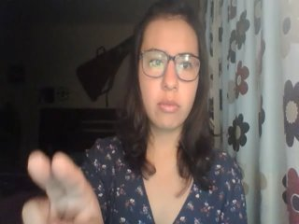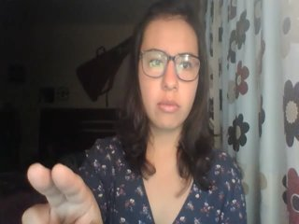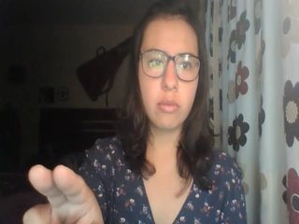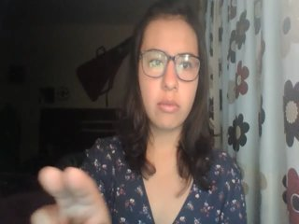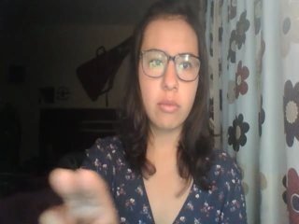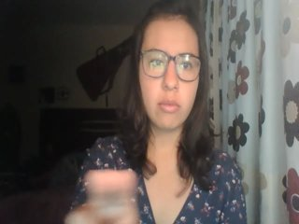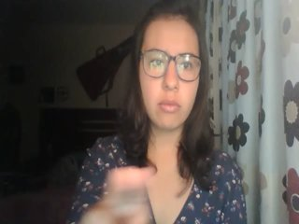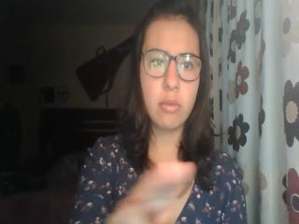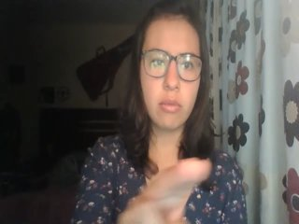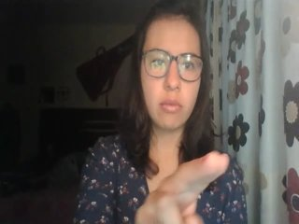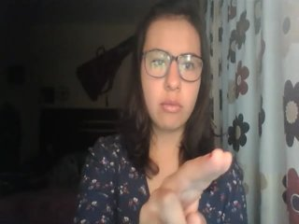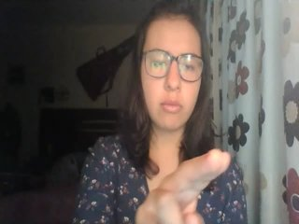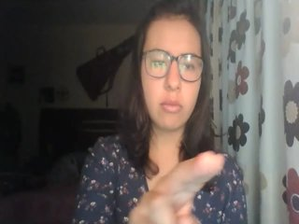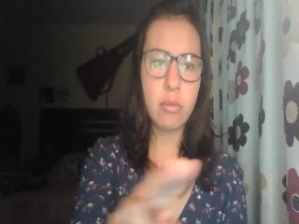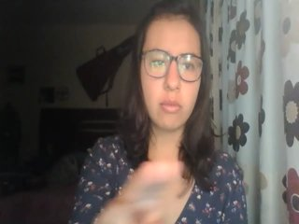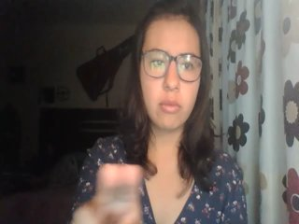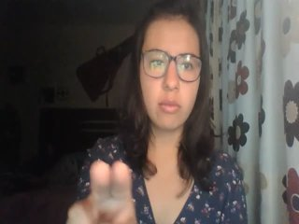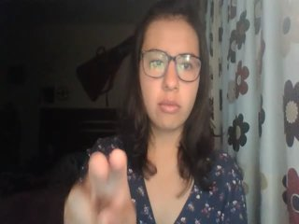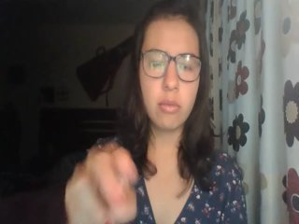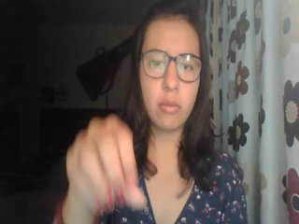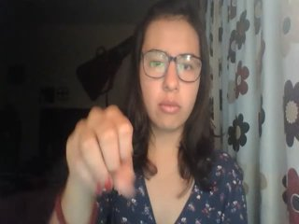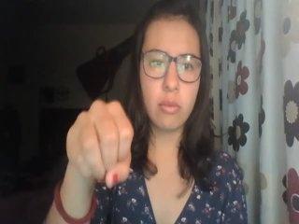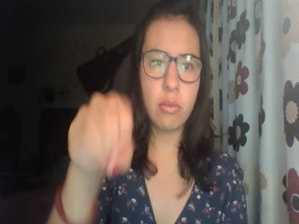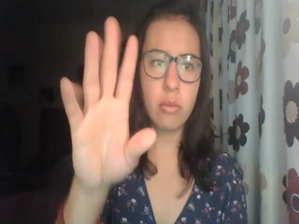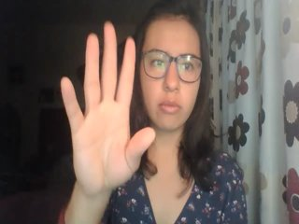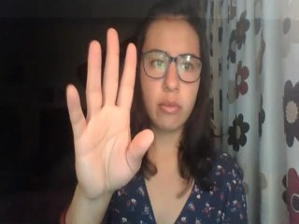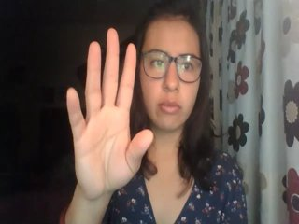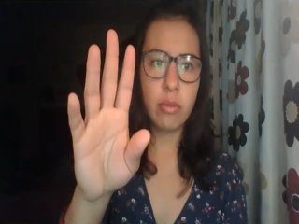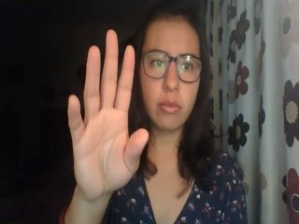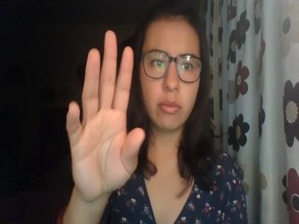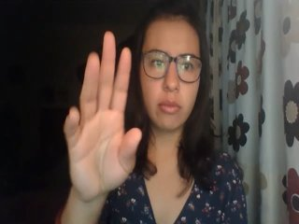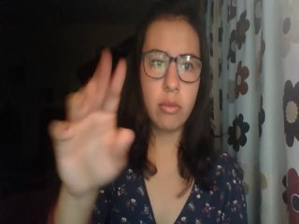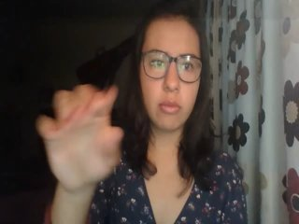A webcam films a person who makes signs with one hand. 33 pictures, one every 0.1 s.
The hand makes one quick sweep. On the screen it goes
upward.
0.0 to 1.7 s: Pointing with two fingers.
1.8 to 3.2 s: On the screen the hand sweeps upward. The name of the sign: Throw up.
